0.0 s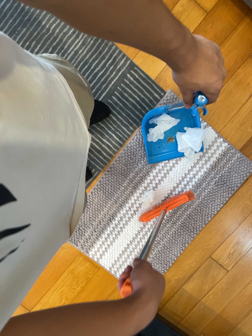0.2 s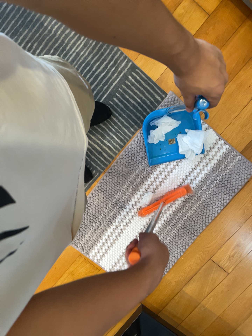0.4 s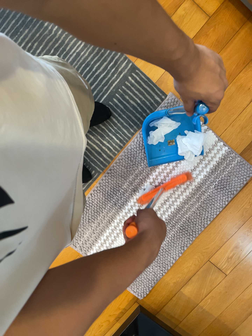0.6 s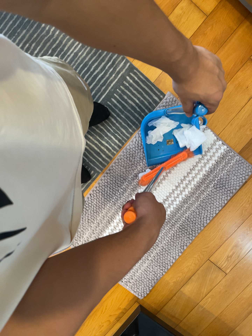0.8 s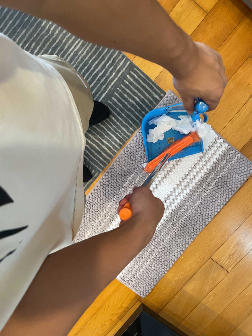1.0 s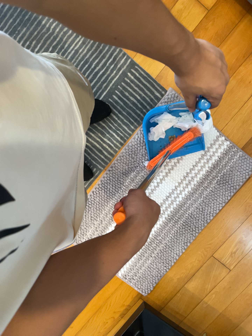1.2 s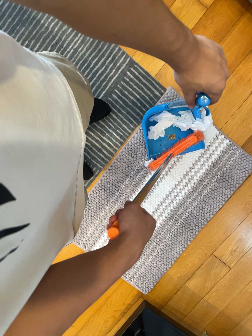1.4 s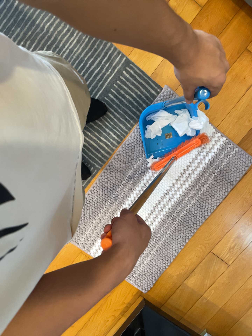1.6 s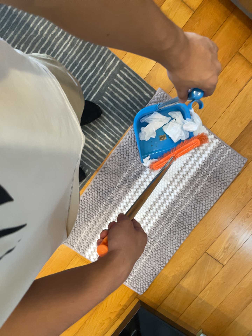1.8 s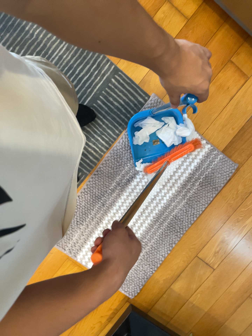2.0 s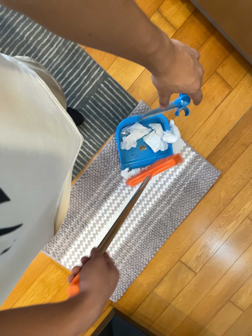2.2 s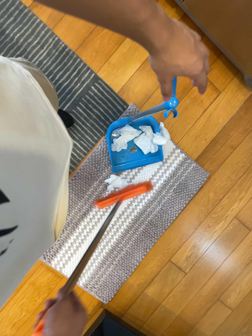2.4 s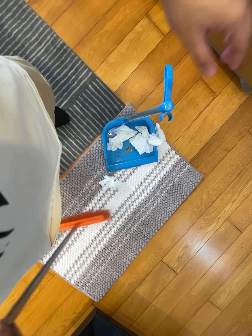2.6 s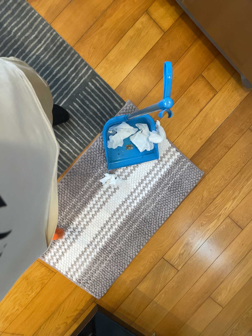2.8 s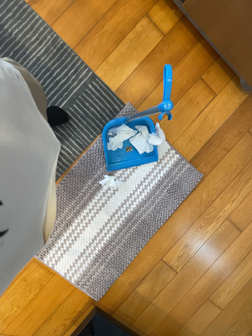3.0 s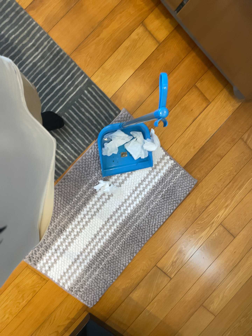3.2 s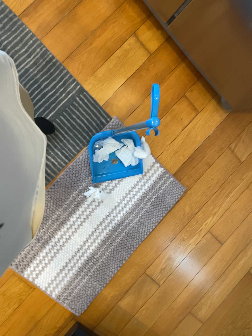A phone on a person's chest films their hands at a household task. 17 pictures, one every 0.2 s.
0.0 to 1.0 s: The camera keeps its place and its aim.
1.0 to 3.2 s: The scene slides to the left, as the camera pans about 15 degrees to its right. It travels backward, about 7 cm, so what stands in front gets smaller.
The film runs forward here.
